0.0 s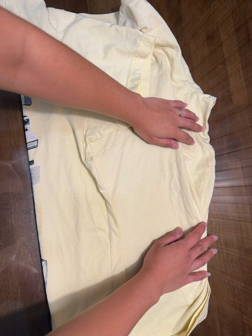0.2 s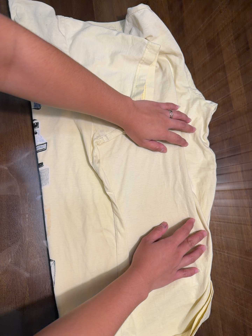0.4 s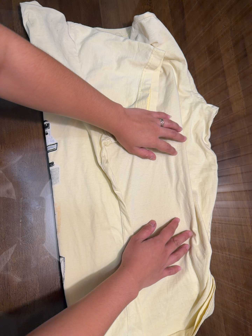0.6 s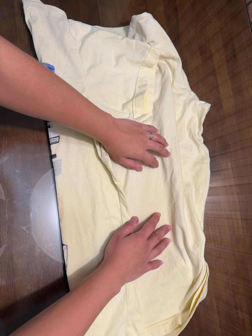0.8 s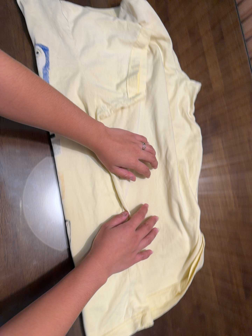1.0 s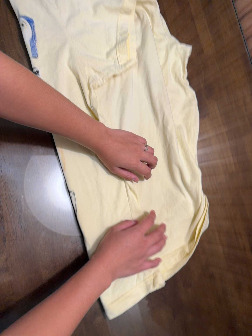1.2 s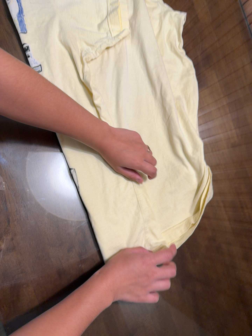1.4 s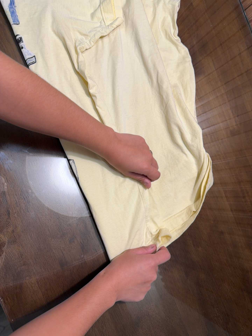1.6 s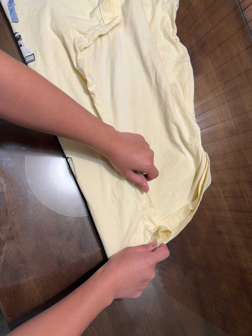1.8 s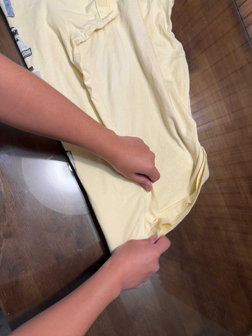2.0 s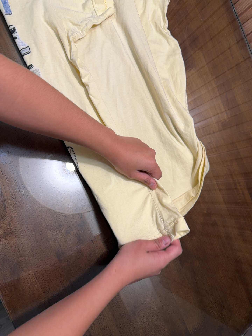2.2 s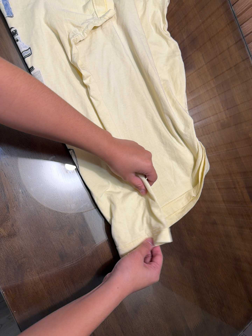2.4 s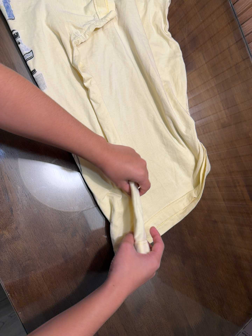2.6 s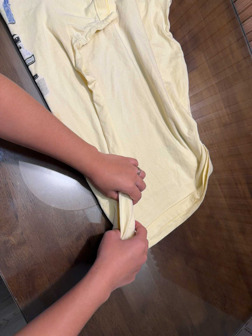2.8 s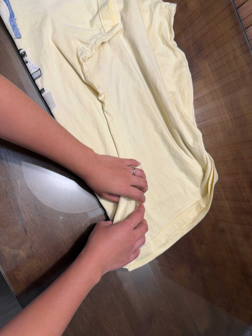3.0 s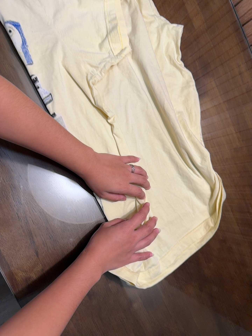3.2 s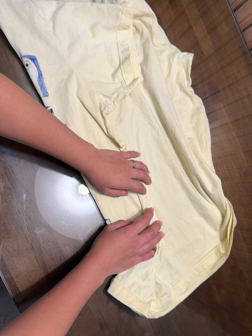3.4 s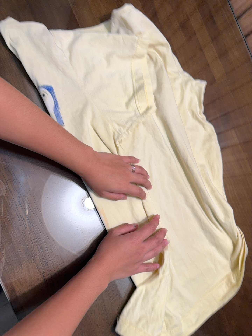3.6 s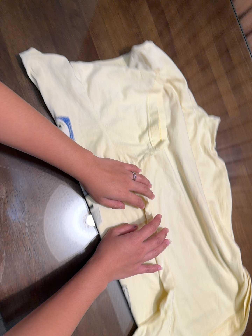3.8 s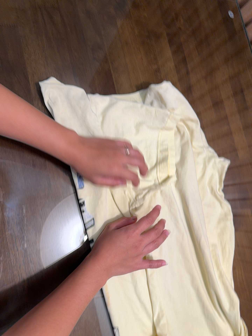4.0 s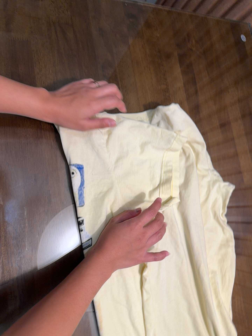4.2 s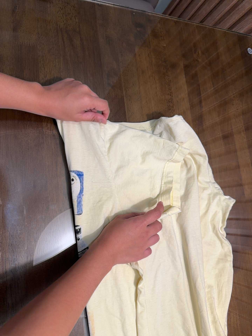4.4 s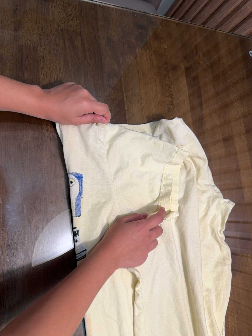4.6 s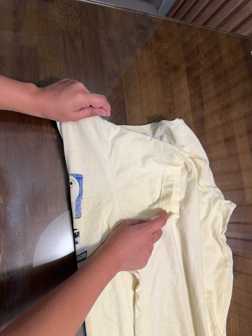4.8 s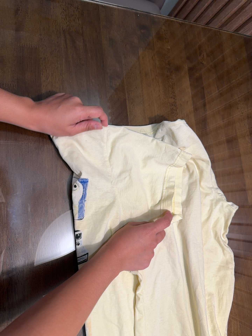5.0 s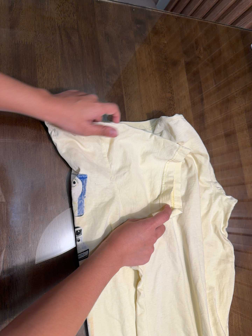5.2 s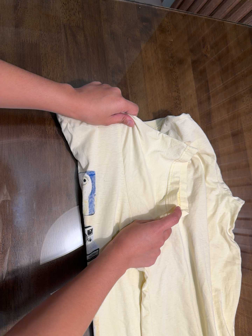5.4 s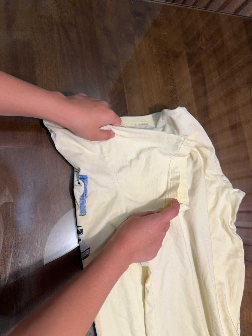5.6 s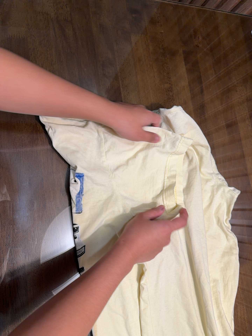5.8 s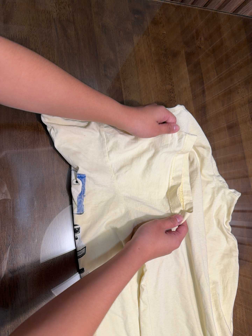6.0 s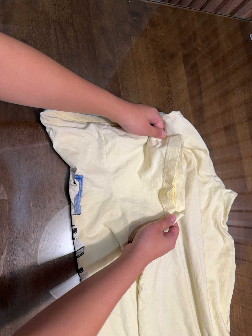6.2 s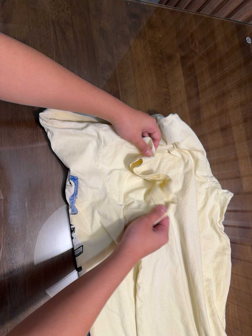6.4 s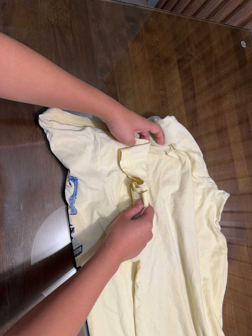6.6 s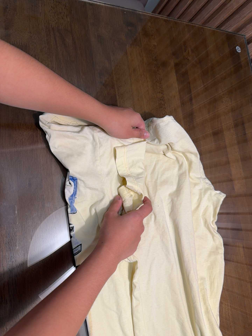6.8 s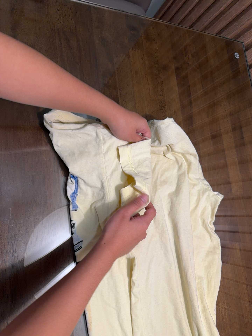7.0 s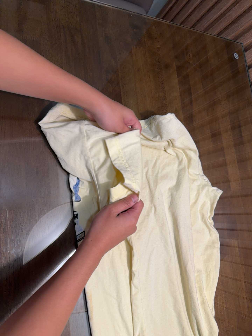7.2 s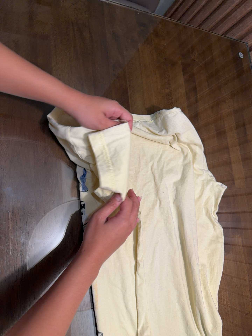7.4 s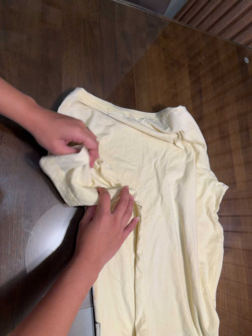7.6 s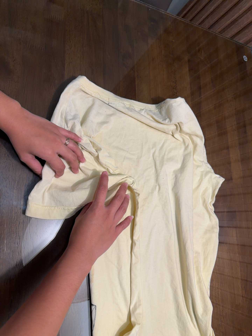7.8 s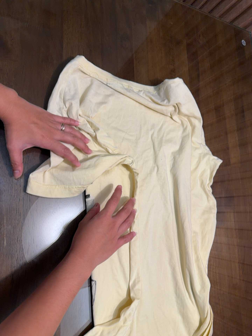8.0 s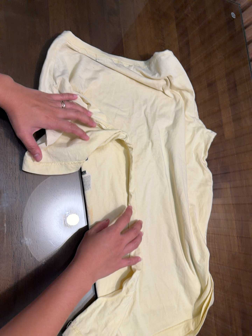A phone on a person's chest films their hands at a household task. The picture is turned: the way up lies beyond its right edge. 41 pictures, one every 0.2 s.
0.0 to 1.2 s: The camera travels toward the bottom of its view, to its left and backward, about 16 cm, so close, fixed things drift upward. It rolls about its line of sight by about 10 degrees, and the scene rotates counterclockwise.
1.2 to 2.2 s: The camera shifts only a little, or ends up much as it began.
2.2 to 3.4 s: The camera travels toward the top of its view and to its left, about 18 cm, so close, fixed things drift downward.
3.4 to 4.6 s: The camera travels toward the top of its view, about 12 cm, so close, fixed things drift downward. Its aim tips toward the top of its view by about 10 degrees, and the scene shifts downward. It rolls about its line of sight by about 20 degrees, and the scene rotates clockwise.
4.6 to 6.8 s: The camera shifts only a little, or ends up much as it began.
6.8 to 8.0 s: The camera travels toward the bottom of its view, about 16 cm, so close, fixed things drift upward.
The film runs backward here.
